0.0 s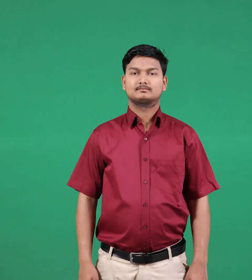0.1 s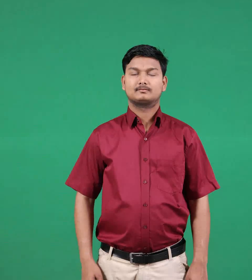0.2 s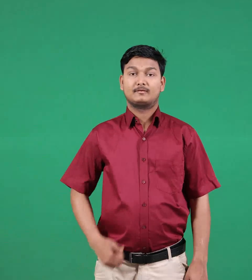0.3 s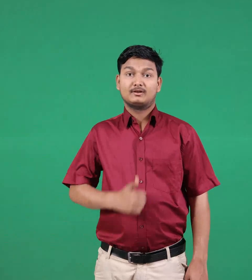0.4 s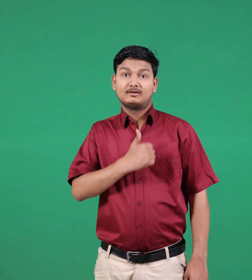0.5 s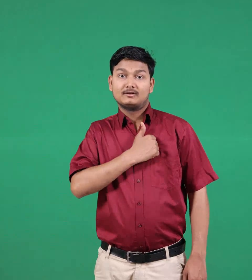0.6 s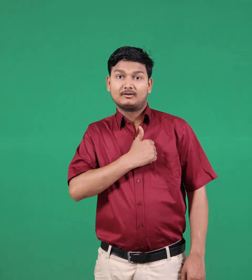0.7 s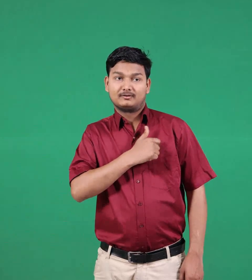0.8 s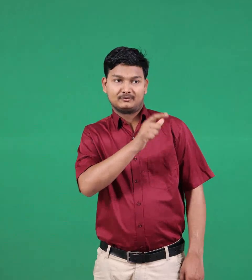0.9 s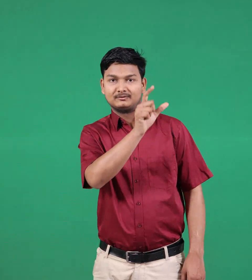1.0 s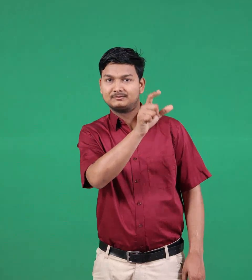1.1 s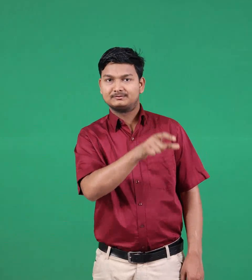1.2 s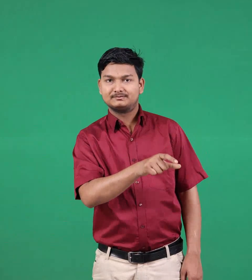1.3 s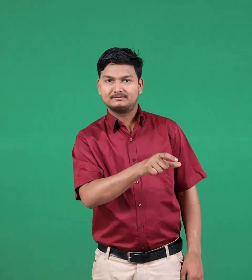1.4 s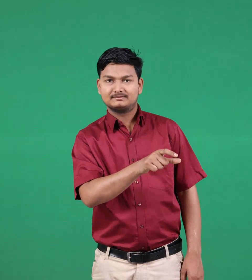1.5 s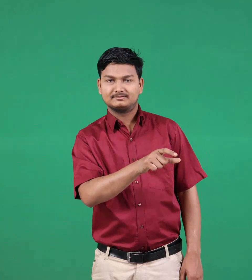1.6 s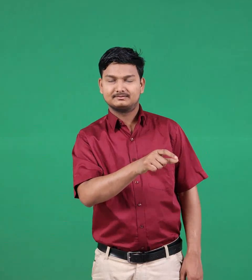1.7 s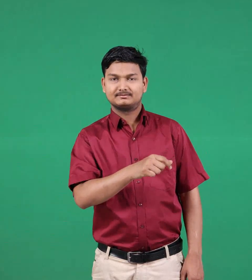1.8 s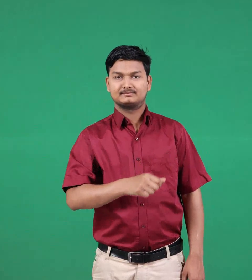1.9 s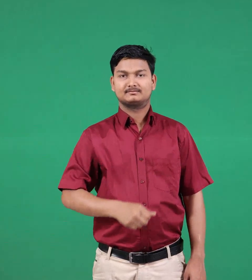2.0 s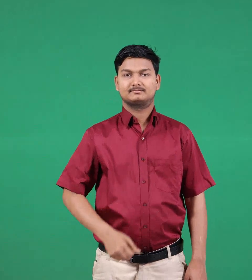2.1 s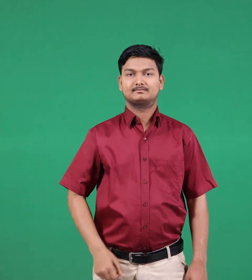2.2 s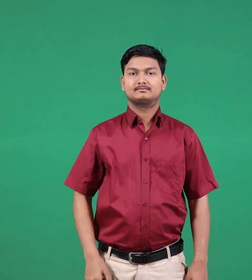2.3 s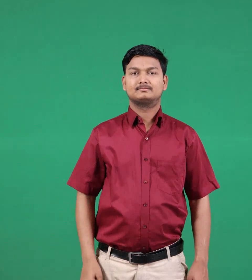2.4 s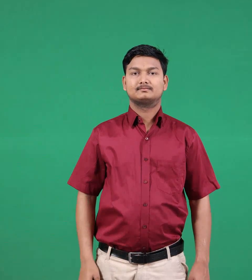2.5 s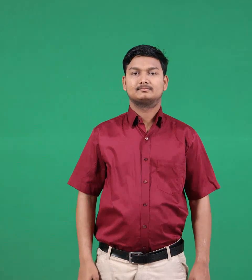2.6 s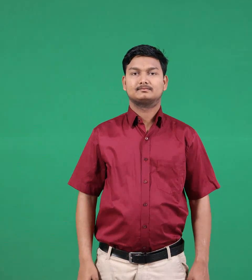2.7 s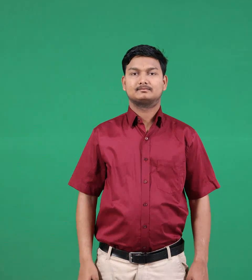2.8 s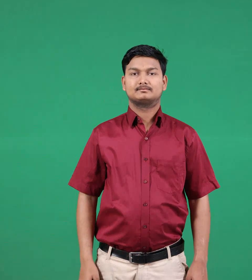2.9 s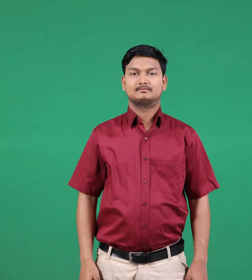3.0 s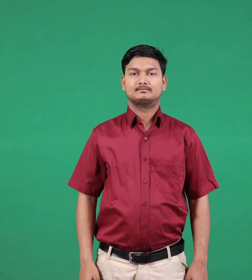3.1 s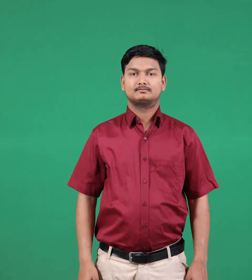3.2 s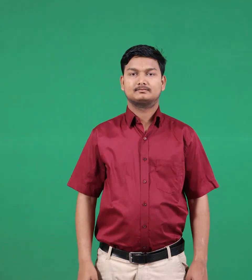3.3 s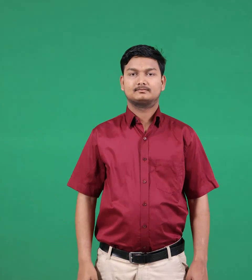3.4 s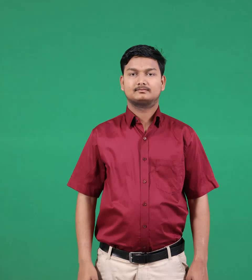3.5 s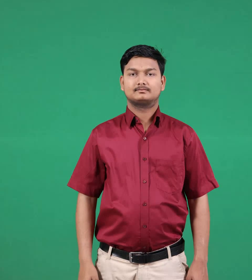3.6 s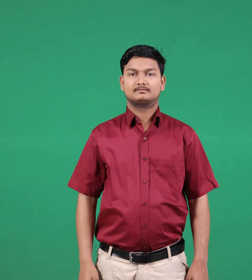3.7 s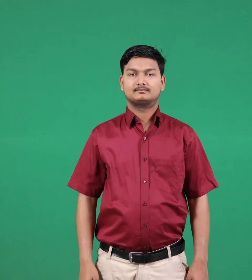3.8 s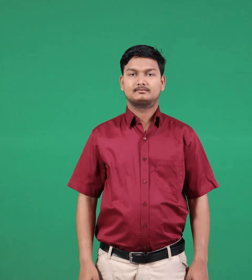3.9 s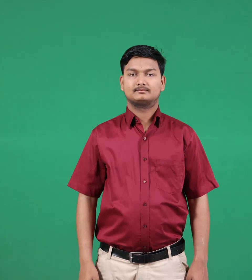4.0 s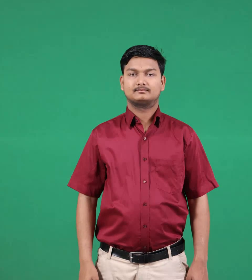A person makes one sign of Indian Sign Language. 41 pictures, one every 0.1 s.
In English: attitude
